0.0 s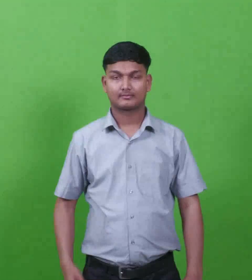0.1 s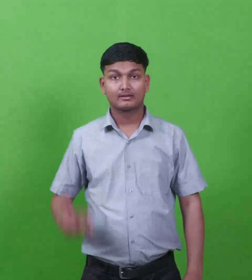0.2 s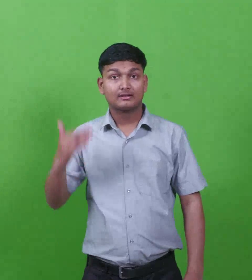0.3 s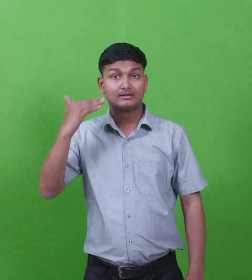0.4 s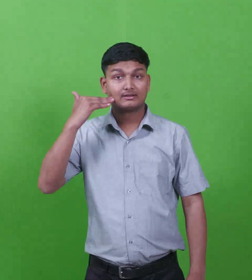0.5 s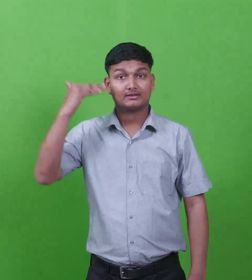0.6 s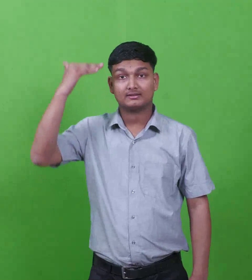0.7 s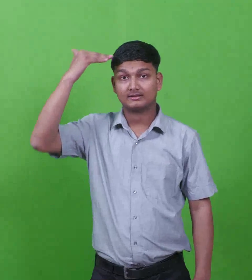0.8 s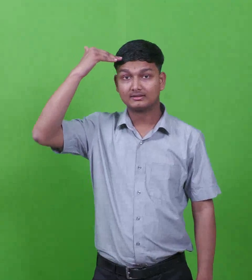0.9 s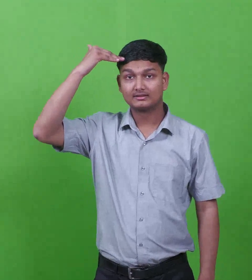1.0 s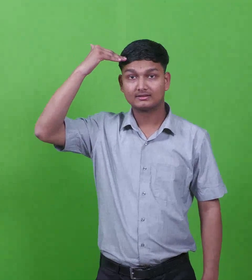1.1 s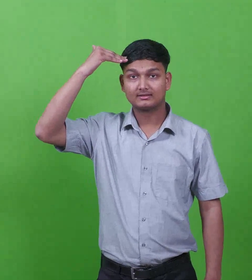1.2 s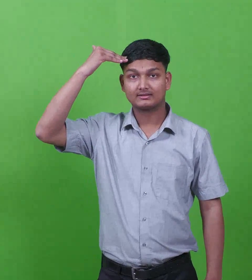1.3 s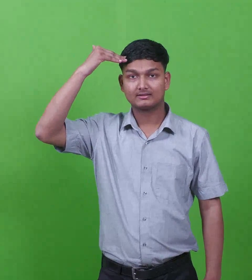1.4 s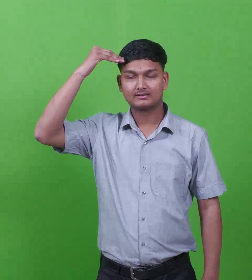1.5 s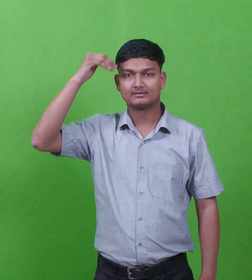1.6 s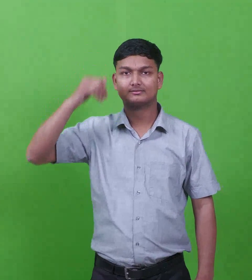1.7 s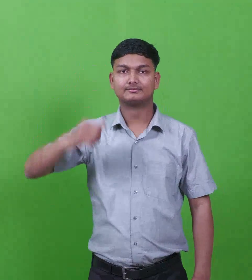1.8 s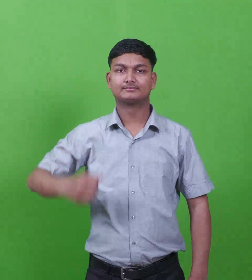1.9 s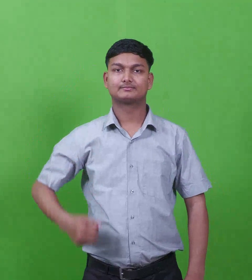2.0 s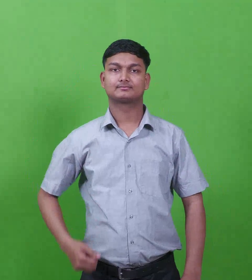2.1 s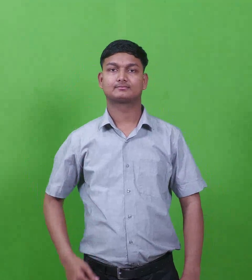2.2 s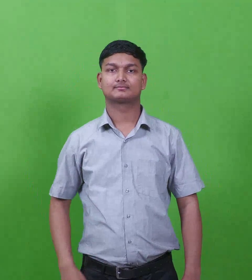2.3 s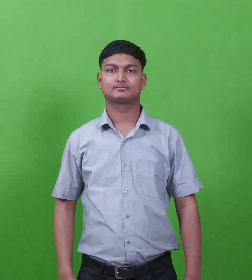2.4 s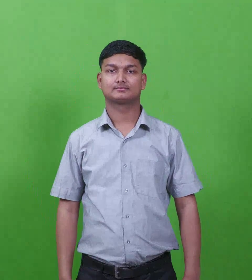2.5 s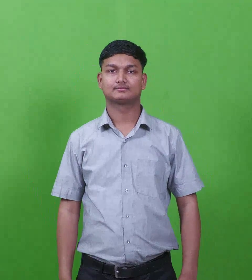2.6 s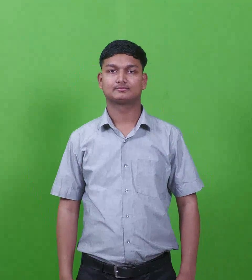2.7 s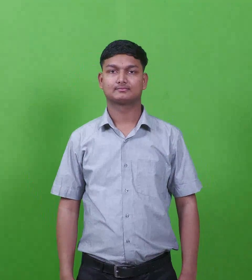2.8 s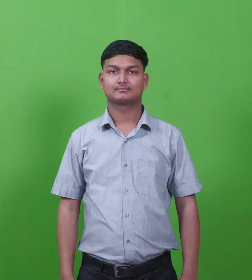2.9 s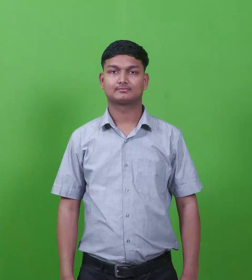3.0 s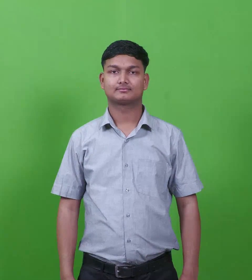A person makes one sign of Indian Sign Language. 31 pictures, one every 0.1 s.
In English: hermes
